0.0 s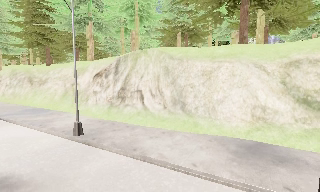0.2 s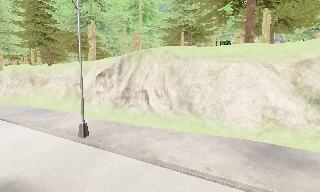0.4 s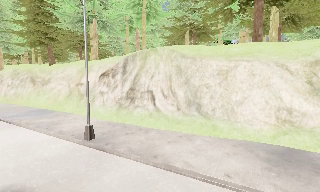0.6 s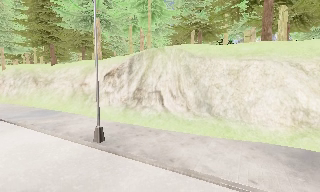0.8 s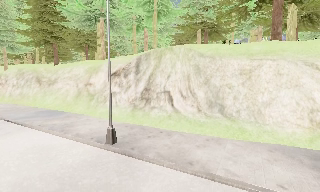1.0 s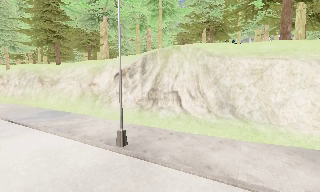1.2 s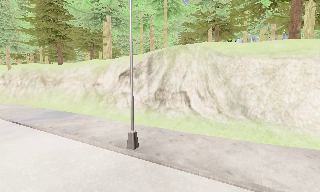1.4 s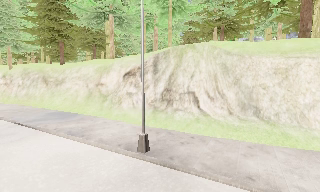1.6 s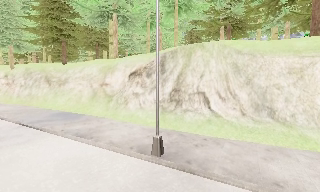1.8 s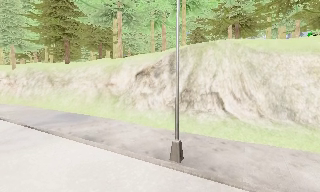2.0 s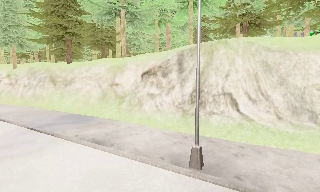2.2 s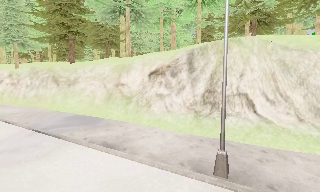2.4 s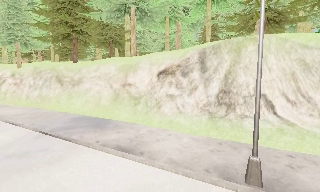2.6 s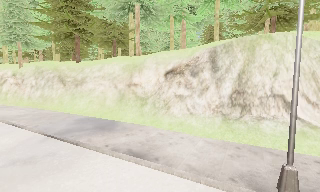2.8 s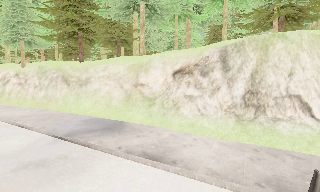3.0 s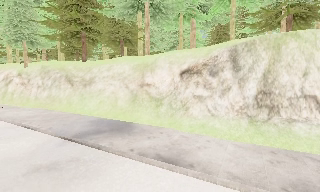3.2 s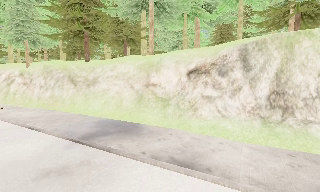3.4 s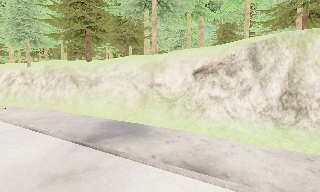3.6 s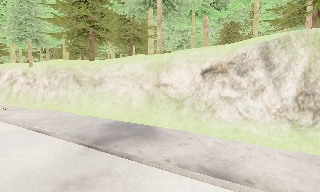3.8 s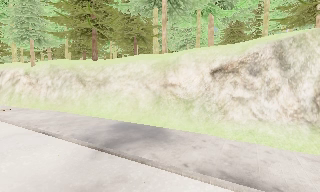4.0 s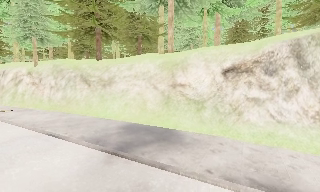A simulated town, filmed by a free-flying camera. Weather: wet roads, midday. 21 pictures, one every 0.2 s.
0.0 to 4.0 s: The camera travels to its left and forward, about 13 m, so close, fixed things drift to the right.
The film runs backward here.
